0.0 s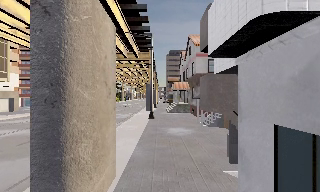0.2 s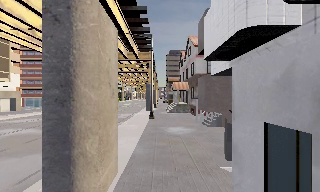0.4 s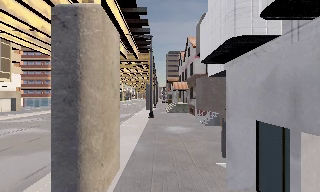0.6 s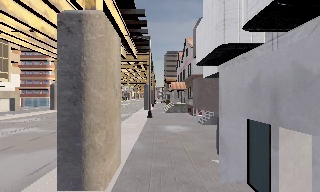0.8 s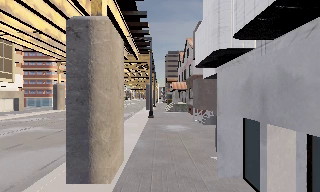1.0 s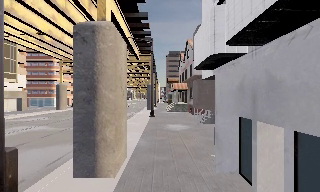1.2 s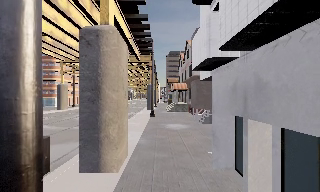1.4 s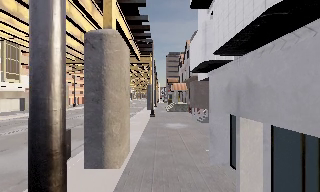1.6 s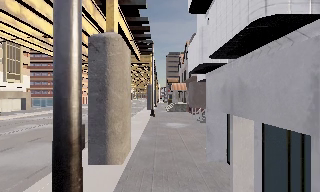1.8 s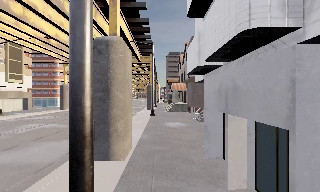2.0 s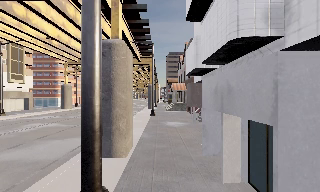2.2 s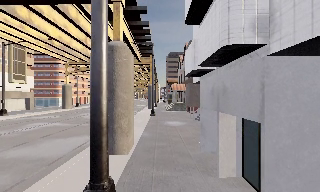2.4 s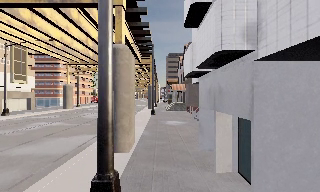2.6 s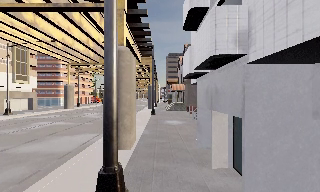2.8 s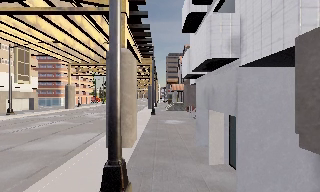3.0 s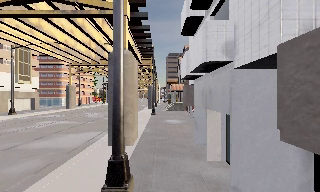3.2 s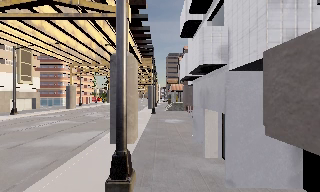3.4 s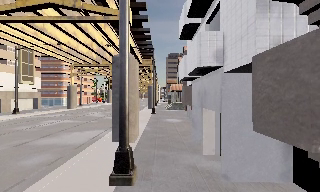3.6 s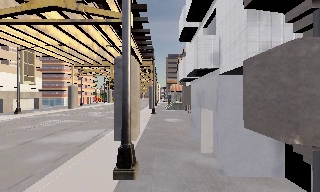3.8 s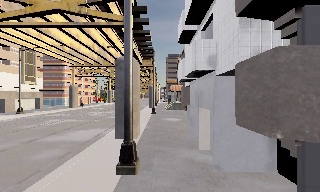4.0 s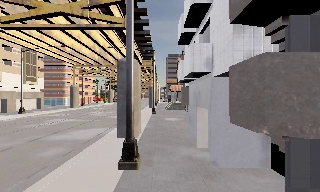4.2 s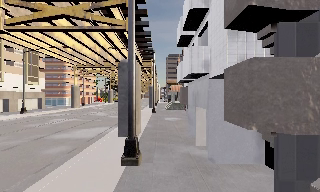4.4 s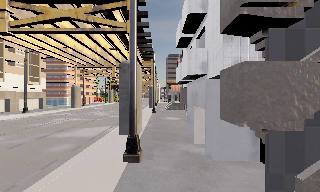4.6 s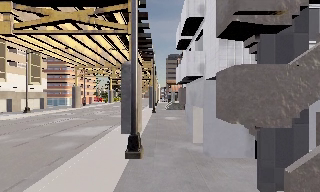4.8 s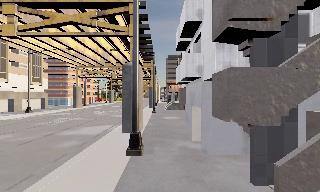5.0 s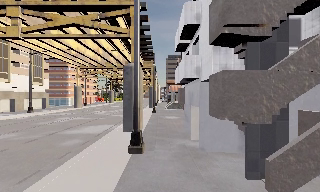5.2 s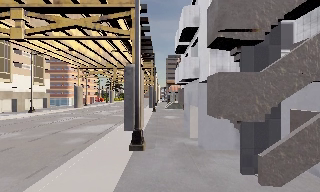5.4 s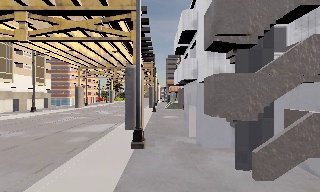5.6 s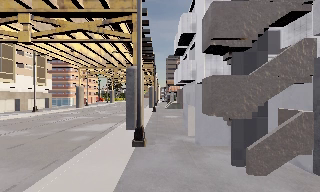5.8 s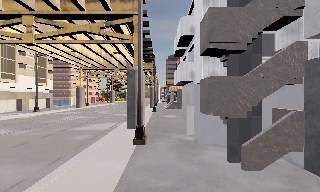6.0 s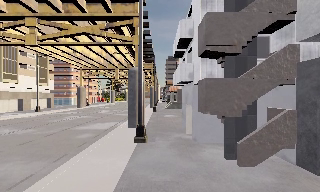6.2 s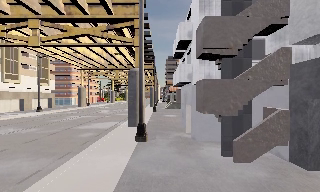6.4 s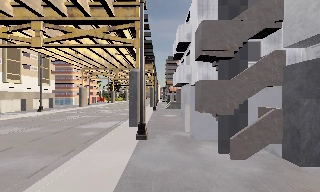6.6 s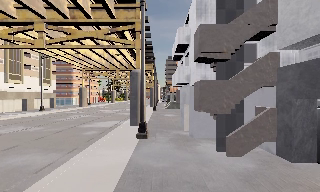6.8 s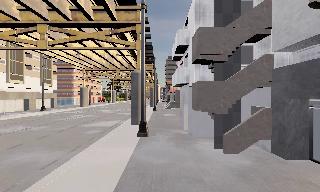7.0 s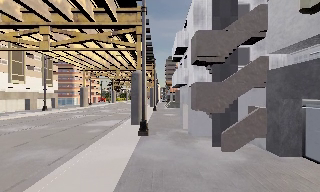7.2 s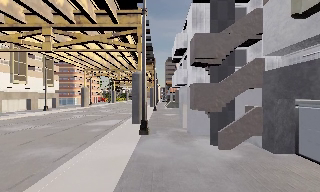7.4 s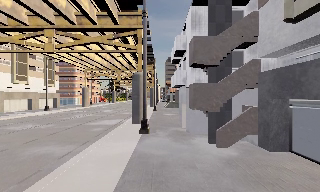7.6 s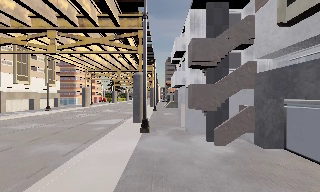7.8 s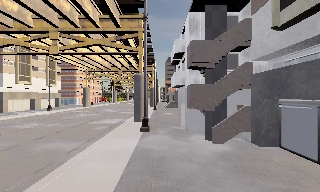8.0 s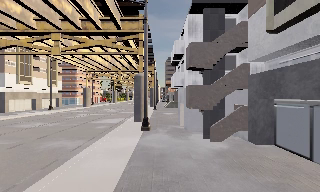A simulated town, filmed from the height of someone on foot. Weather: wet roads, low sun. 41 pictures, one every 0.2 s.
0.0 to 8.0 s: The camera travels backward, about 13 m, so what stands in front gets smaller.
The film runs backward here.
